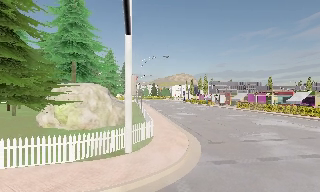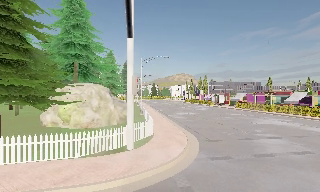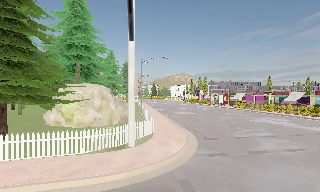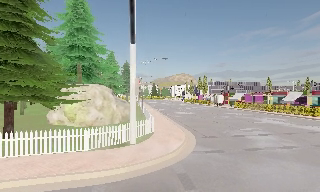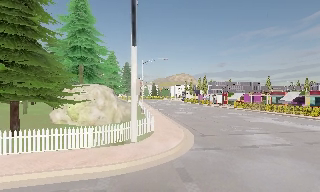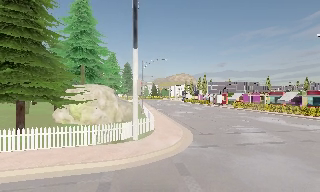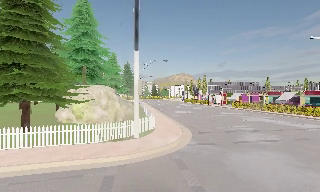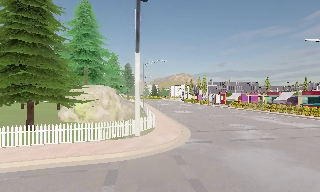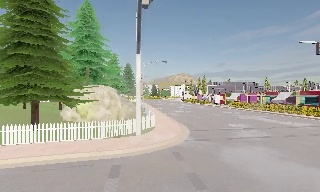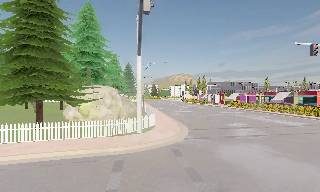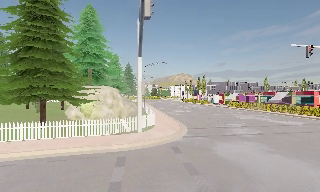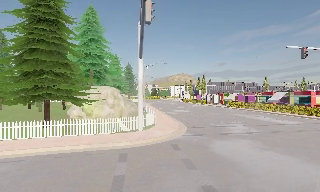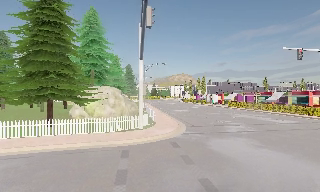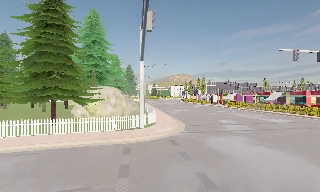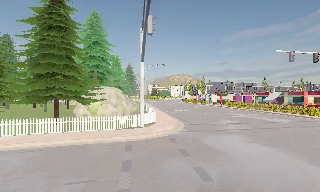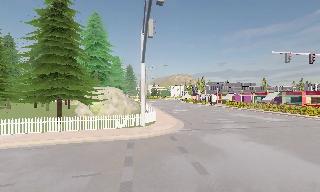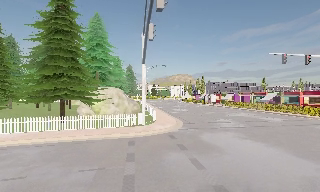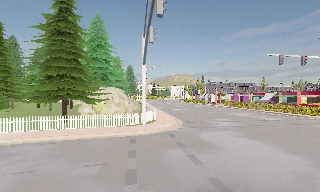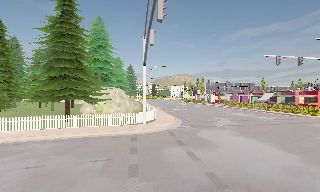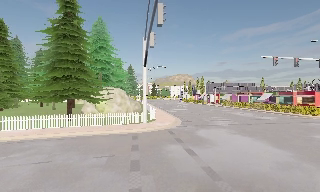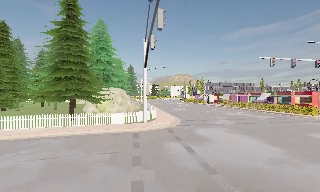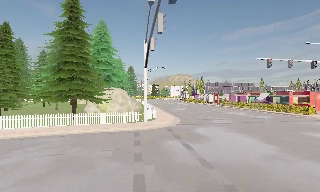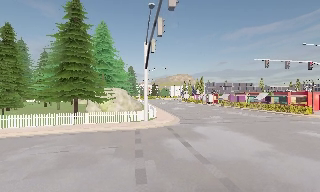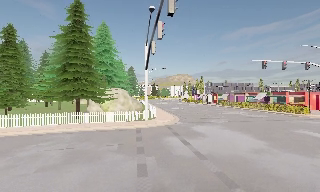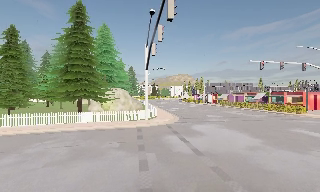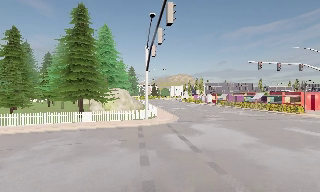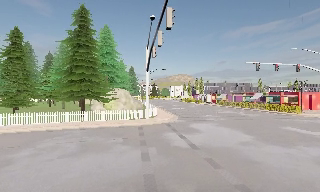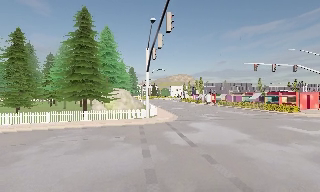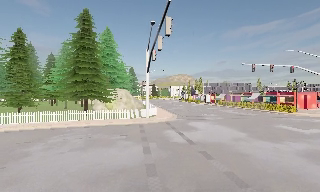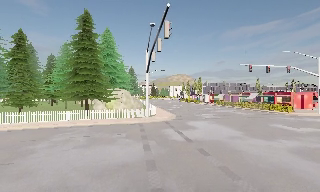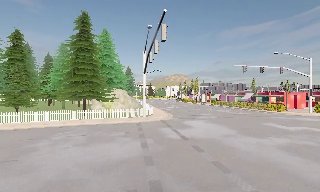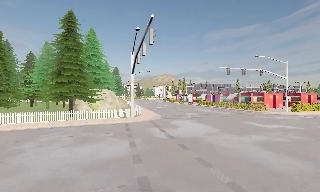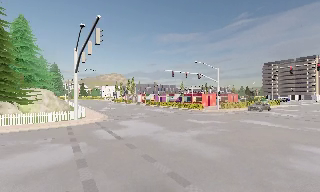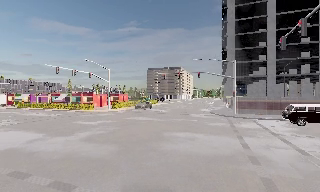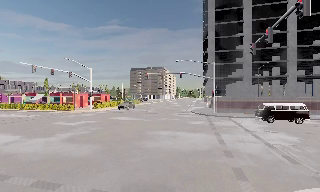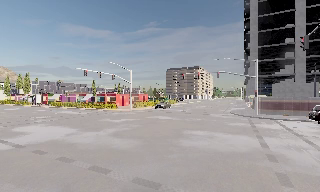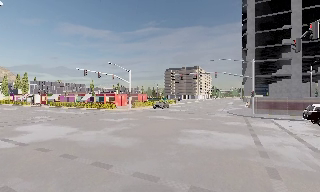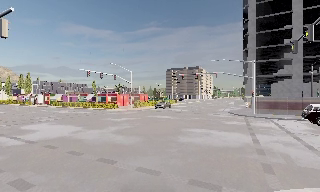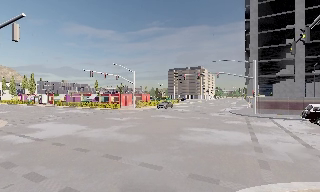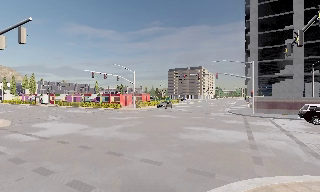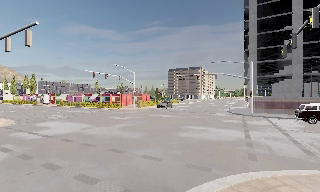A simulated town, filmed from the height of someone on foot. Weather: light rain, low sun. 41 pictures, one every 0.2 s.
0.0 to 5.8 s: The camera travels backward, about 12 m, so what stands in front gets smaller.
5.8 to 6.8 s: The camera pans to its right, which is clockwise from overhead, by about 65 degrees. It travels backward, about 2 m.
6.8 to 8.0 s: The scene slides to the right, as the camera pans about 15 degrees to its left. It travels backward, about 2.5 m, so what stands in front gets smaller.
The film runs backward here.
